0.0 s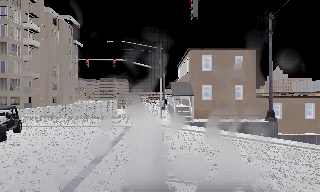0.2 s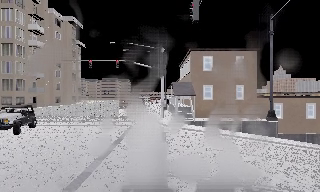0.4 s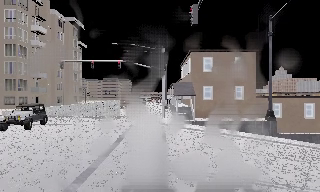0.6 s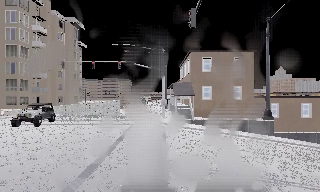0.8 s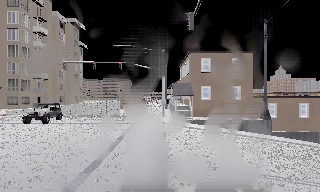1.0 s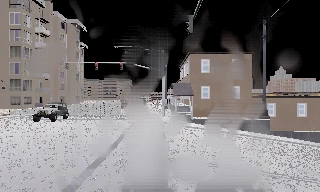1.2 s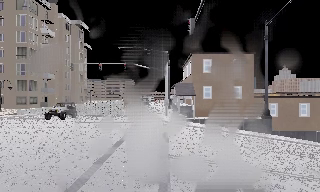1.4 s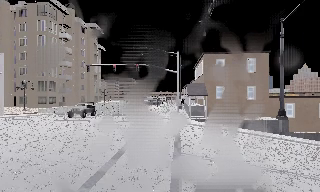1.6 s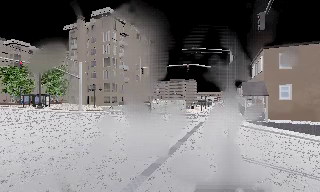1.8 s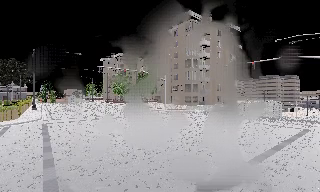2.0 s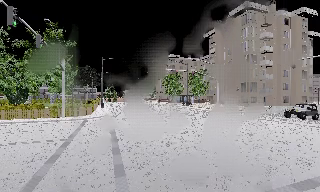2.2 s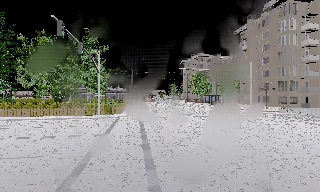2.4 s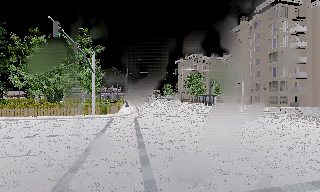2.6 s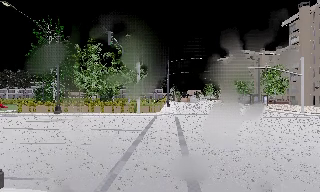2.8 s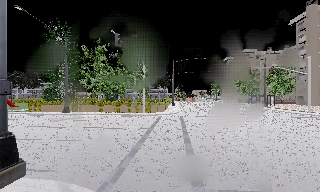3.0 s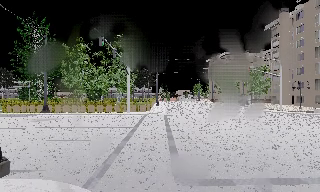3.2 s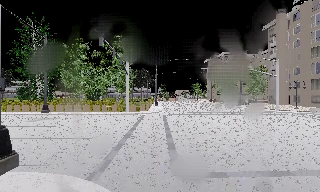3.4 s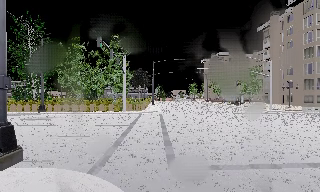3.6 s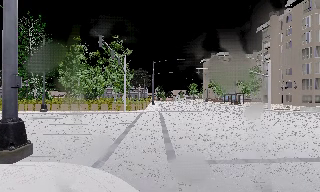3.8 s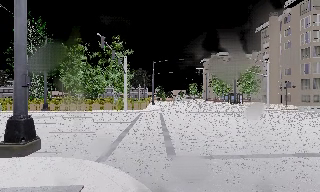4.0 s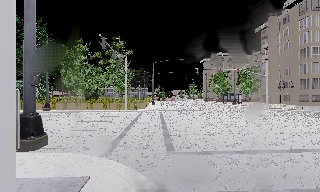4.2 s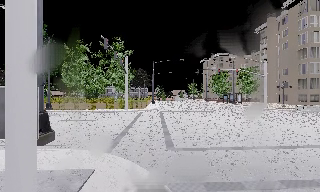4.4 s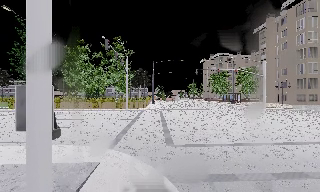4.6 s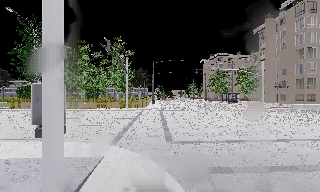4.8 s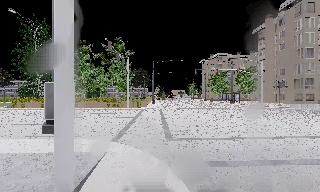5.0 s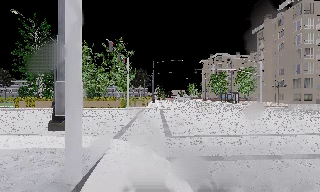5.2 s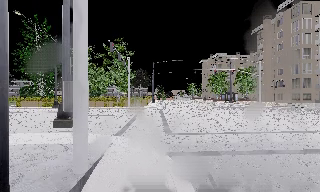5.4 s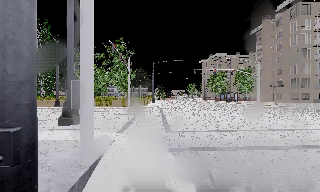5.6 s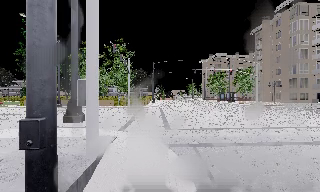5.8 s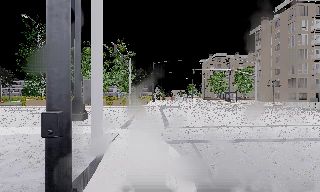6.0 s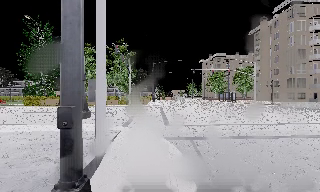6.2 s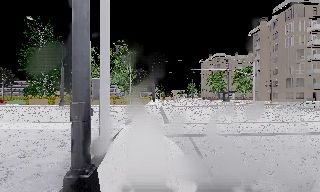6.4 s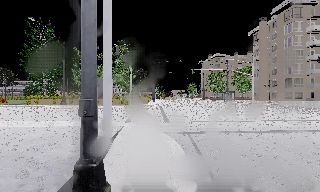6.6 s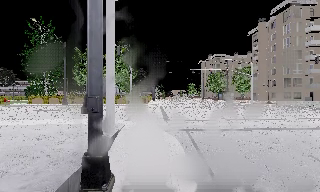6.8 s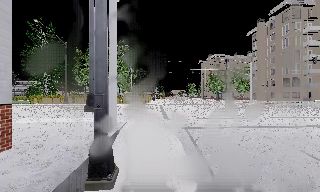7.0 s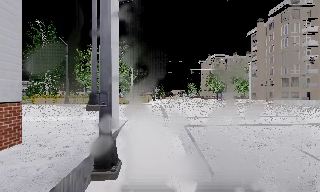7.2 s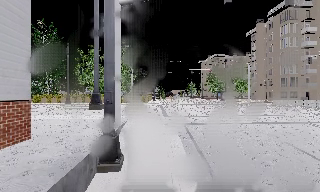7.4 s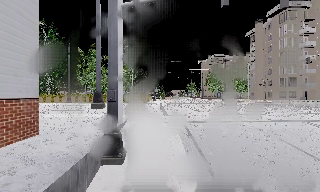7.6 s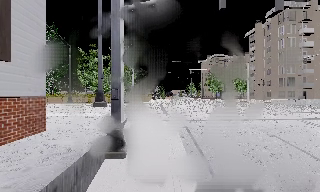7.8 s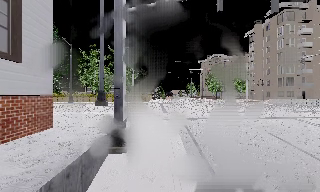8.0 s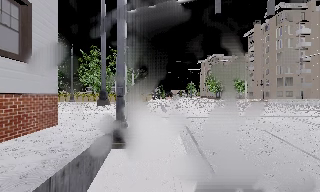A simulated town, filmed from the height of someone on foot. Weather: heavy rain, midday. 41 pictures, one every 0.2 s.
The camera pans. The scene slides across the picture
to the right.
The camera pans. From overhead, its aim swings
counterclockwise.
0.0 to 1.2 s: The camera travels backward, about 2 m, so what stands in front gets smaller.
1.2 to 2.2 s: The scene slides to the right, as the camera pans about 80 degrees to its left. It travels backward, about 1.5 m.
2.2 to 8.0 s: The camera travels backward, about 9 m, so what stands in front gets smaller.
The film runs backward here.
